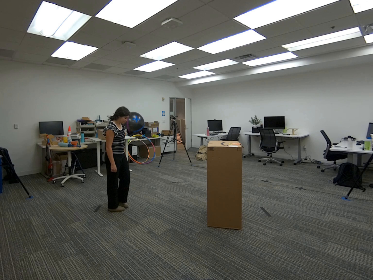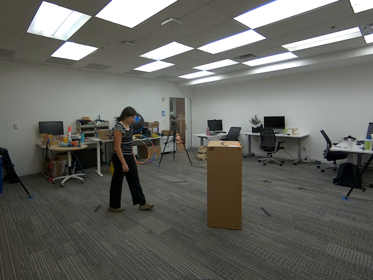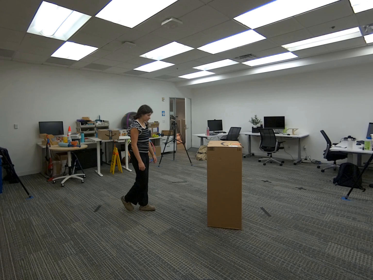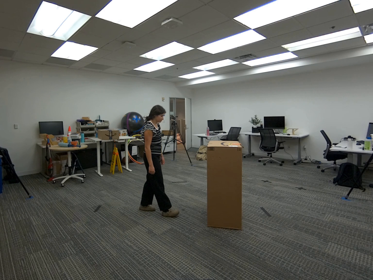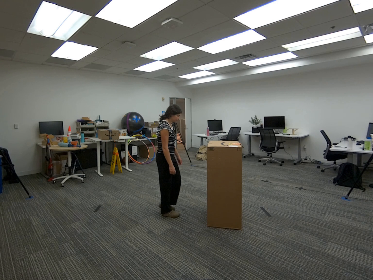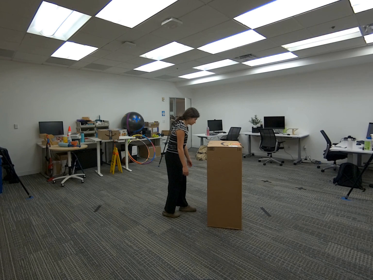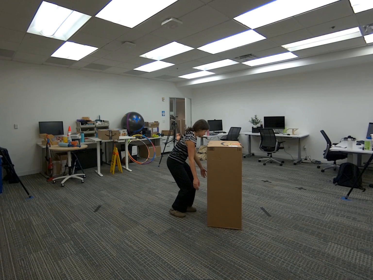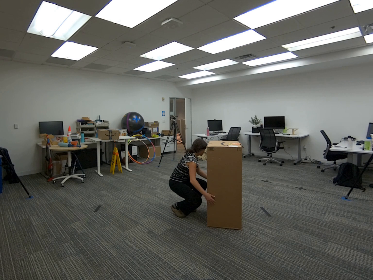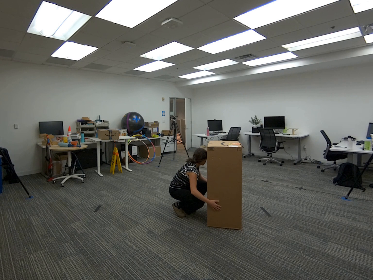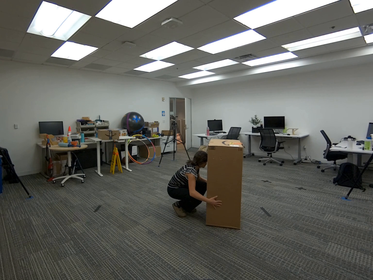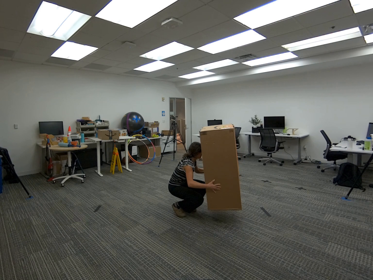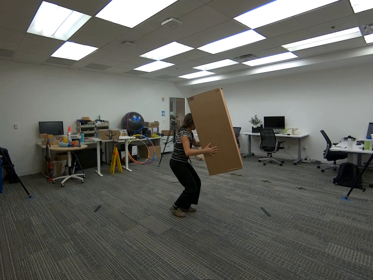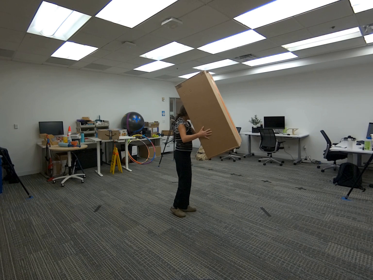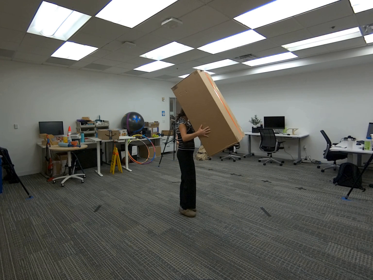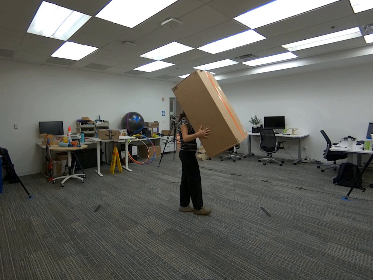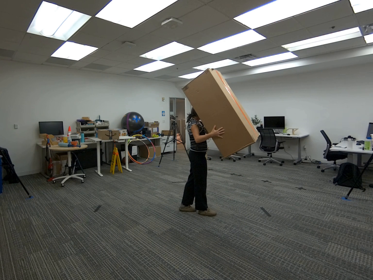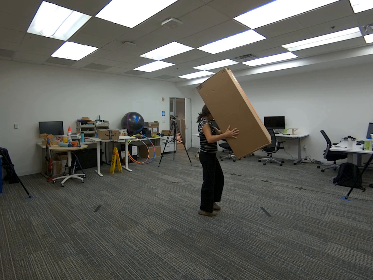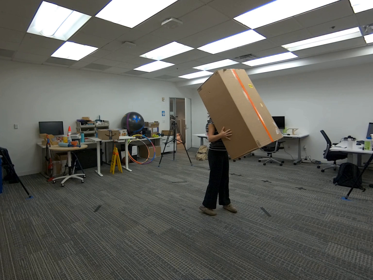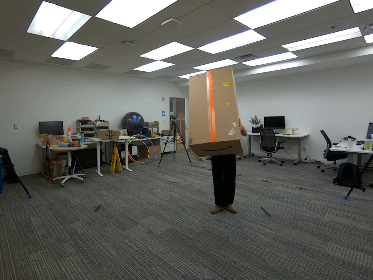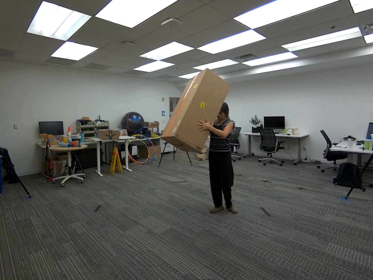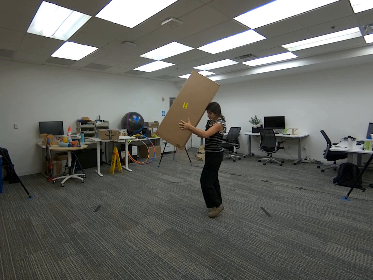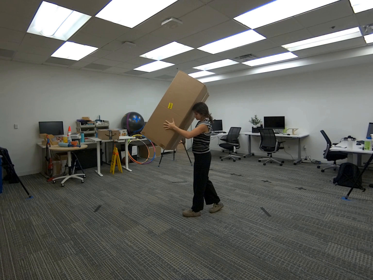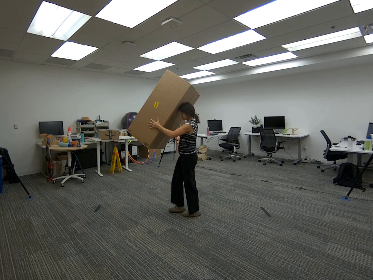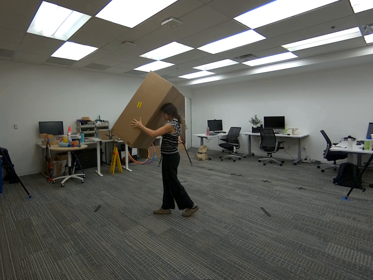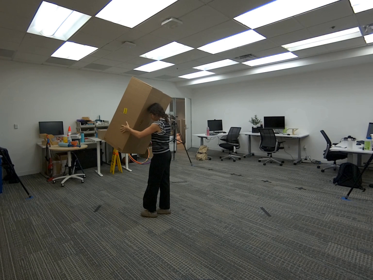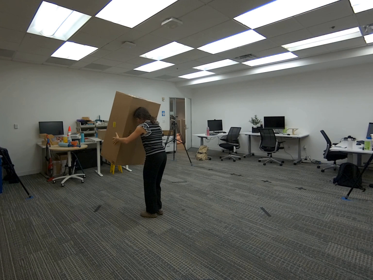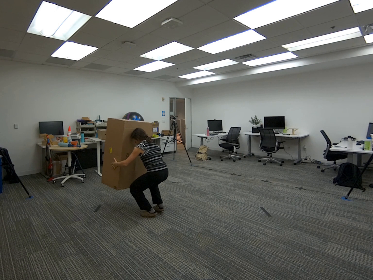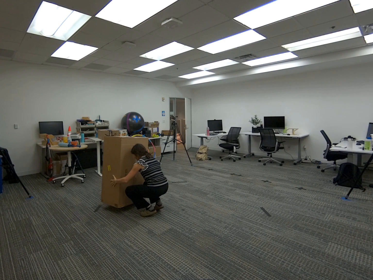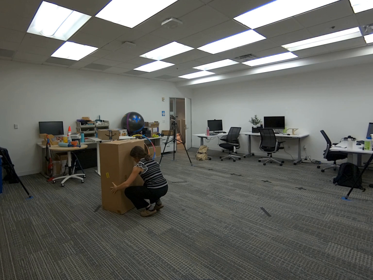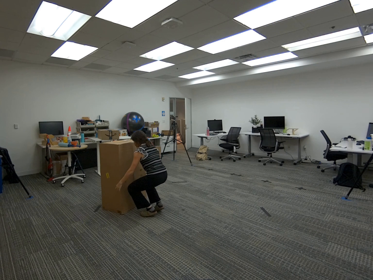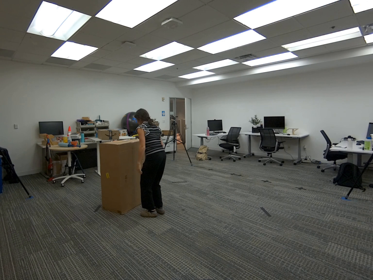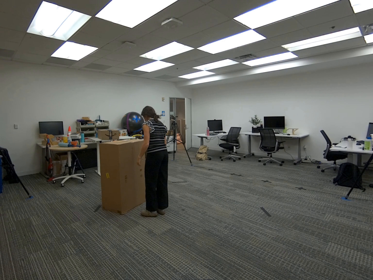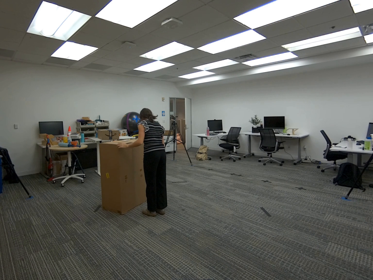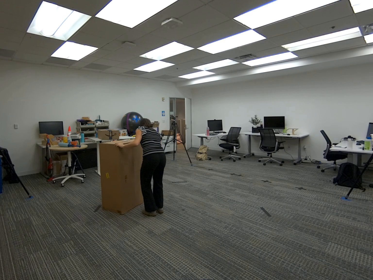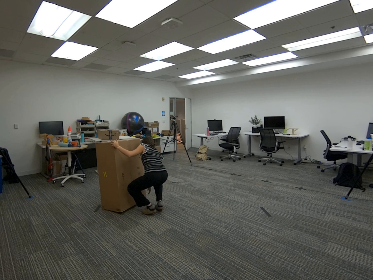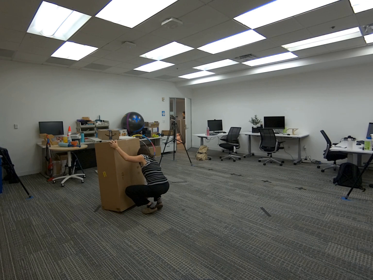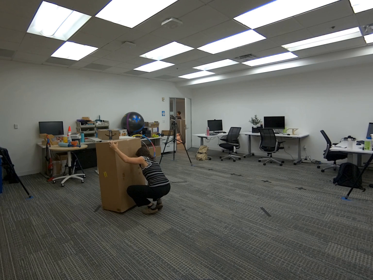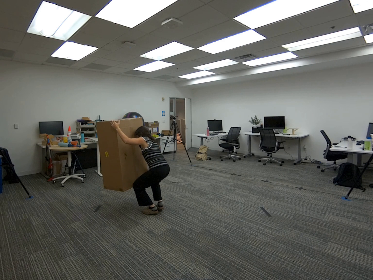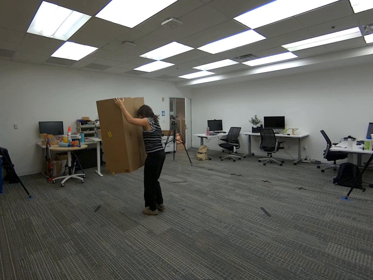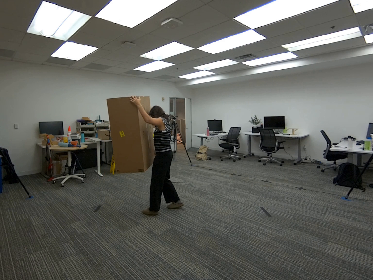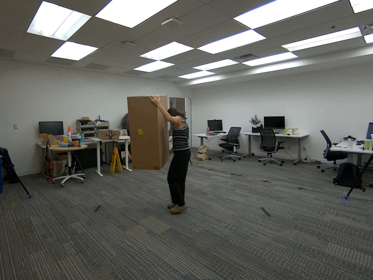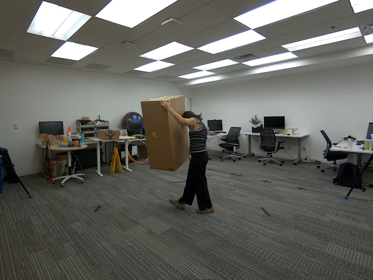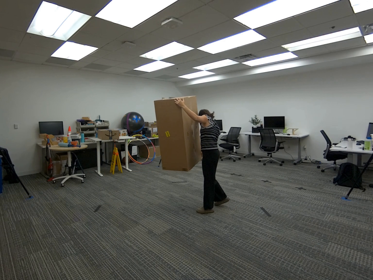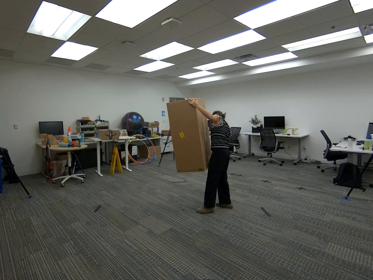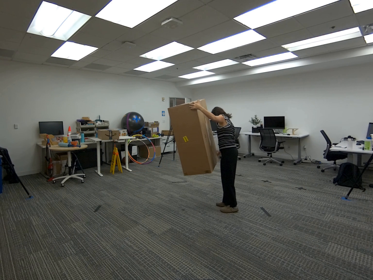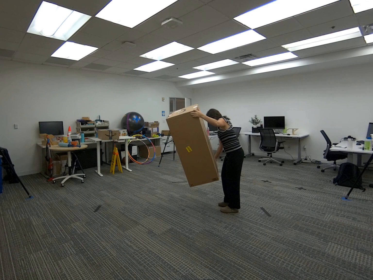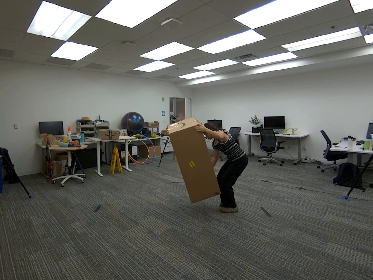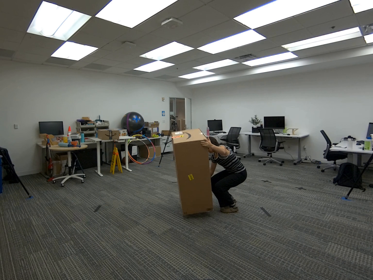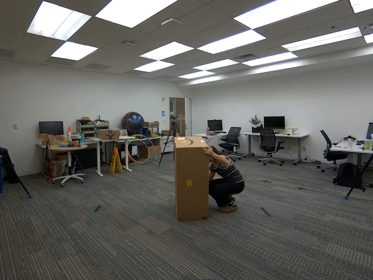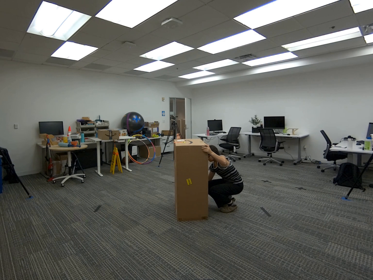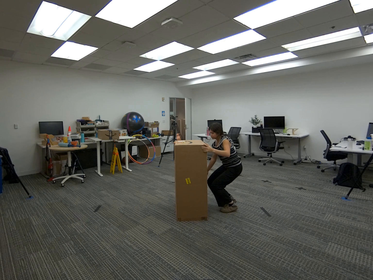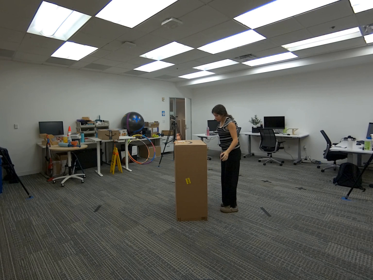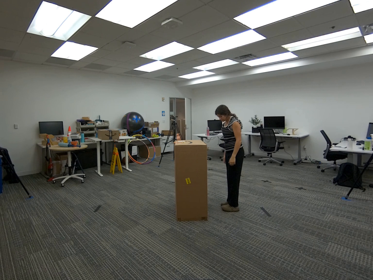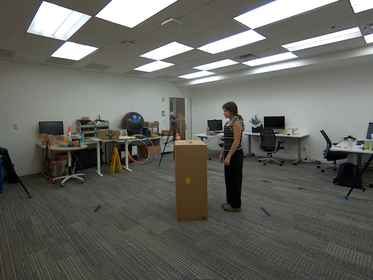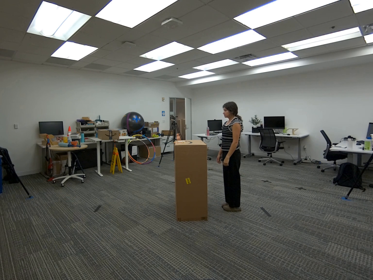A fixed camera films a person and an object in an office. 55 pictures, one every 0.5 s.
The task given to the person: Walk to the giant cardboard box positioned vertially on the ground, pick it up with both hands, hold it and walk to the other side and place it on the ground. Then grab and lift the box again, hold it and walk to the other side and place it back on the ground.
